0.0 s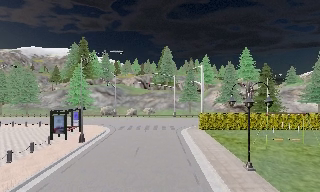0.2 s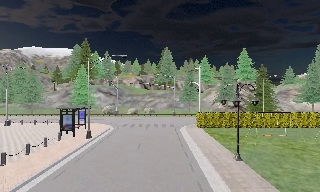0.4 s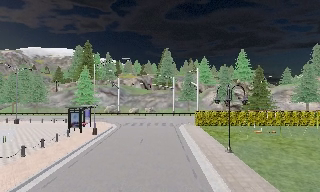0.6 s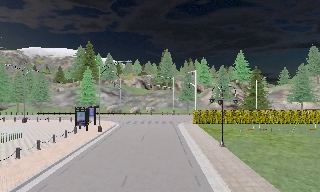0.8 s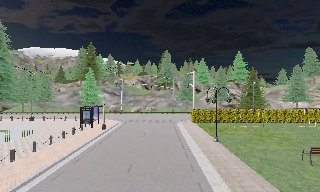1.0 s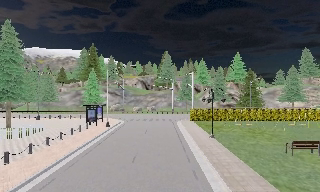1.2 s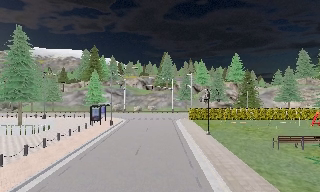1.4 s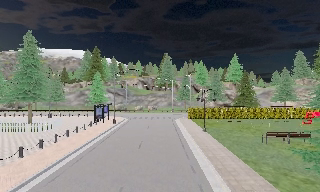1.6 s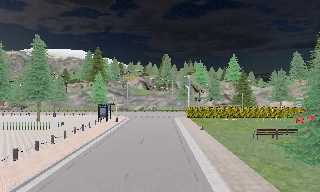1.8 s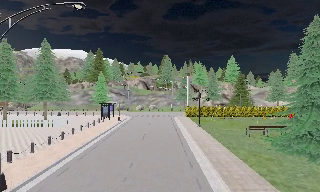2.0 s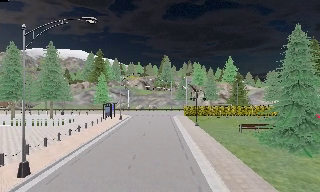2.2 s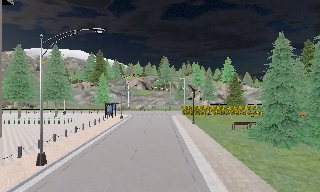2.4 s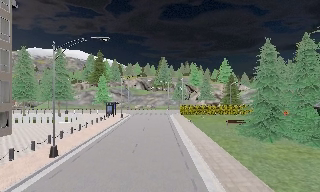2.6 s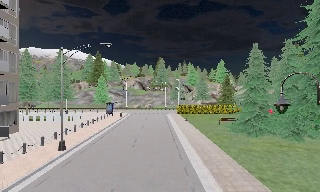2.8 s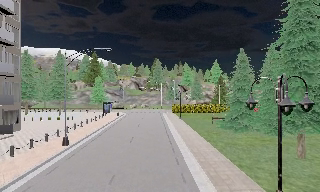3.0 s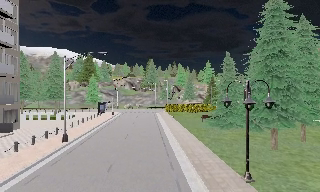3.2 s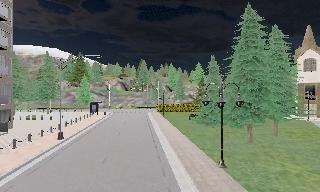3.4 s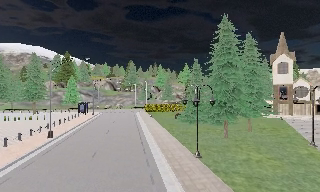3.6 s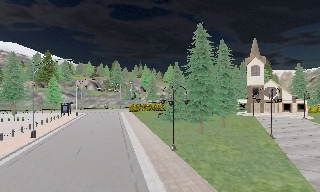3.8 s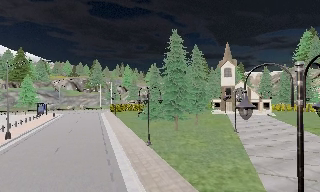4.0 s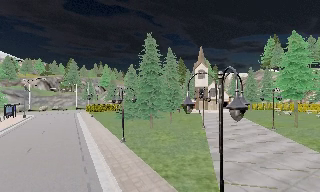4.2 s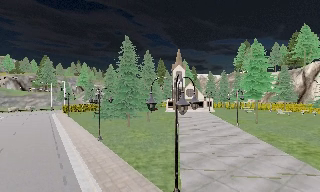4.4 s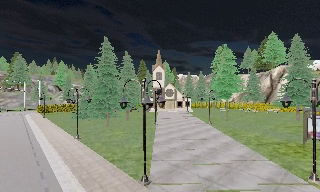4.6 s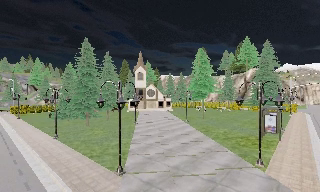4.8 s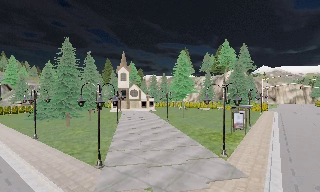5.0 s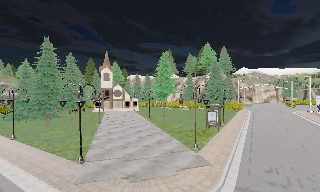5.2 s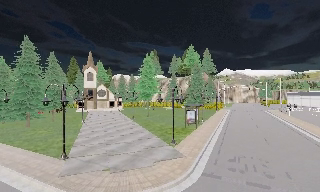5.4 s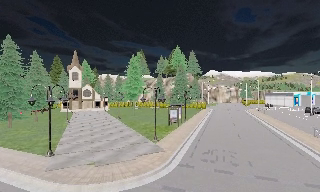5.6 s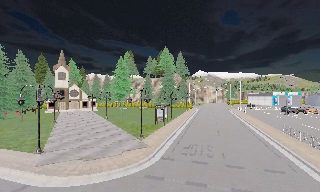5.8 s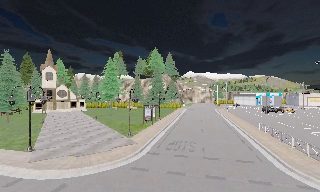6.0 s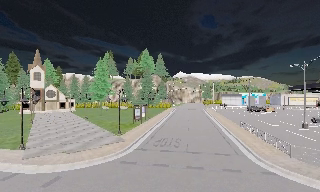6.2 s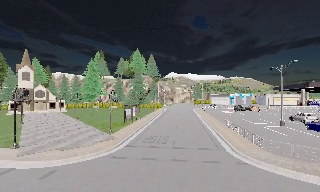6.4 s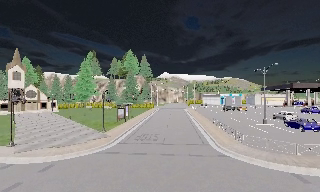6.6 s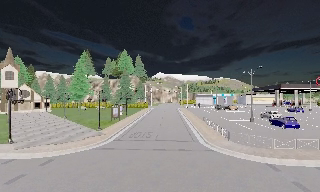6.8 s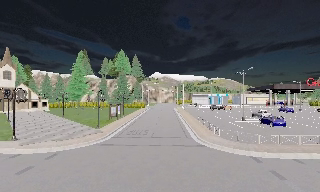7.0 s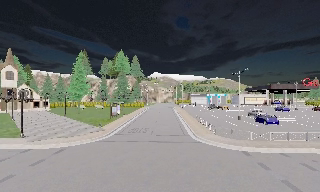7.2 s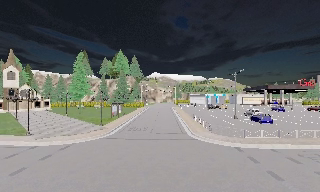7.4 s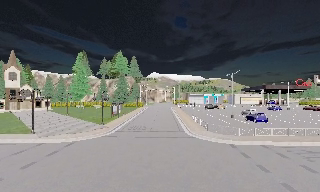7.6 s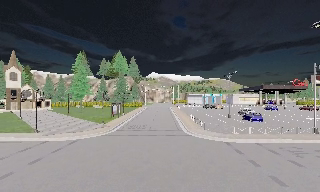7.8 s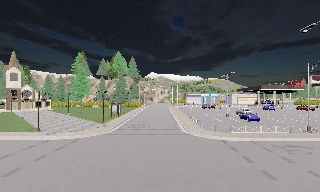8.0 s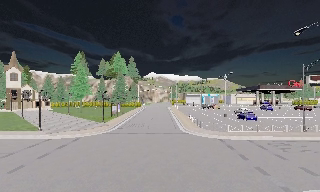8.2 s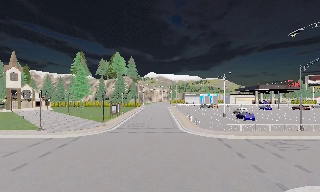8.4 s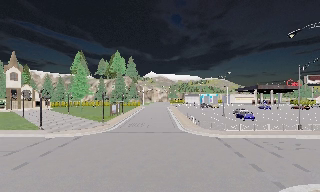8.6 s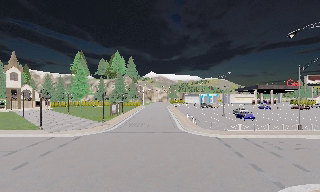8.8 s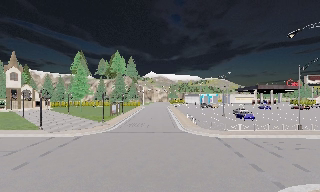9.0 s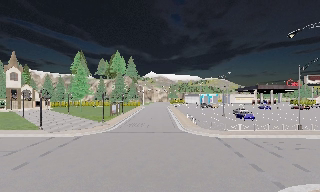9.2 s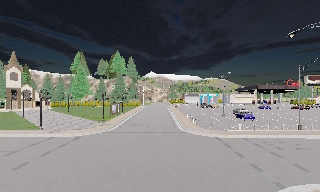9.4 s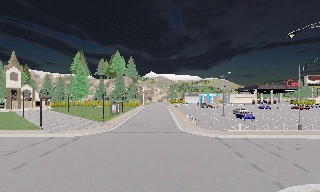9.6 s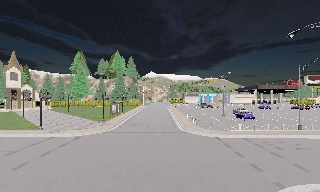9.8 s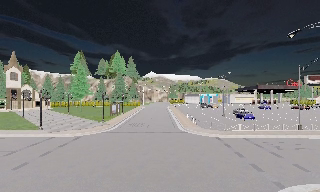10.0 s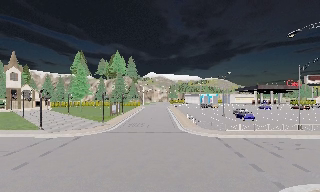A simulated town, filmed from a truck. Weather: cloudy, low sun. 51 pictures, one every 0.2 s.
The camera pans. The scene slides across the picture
to the left.
The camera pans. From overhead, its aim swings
clockwise.
0.0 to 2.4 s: The camera travels backward, about 15 m, so what stands in front gets smaller.
2.4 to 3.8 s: The scene slides to the left, as the camera pans about 20 degrees to its right. It travels backward, about 9 m, so what stands in front gets smaller.
3.8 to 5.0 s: The camera swings to its right by about 35 degrees, and the scene slides to the left. It travels backward and to its right, about 7 m.
5.0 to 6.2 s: The camera swings to its right by about 25 degrees, and the scene slides to the left. It travels backward, about 6 m, so what stands in front gets smaller.
6.2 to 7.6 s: The camera travels backward, about 6 m, so what stands in front gets smaller.
7.6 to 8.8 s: The camera travels backward, about 1.5 m, so what stands in front gets smaller. It loses speed.
8.8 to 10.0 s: The camera keeps its place and its aim.
The film runs backward here.
